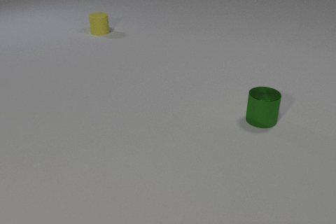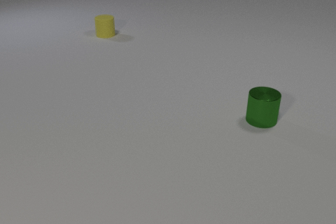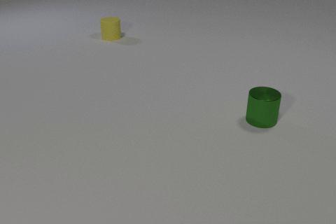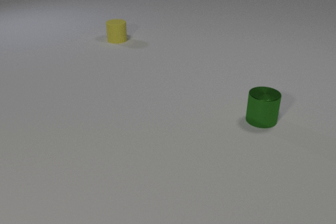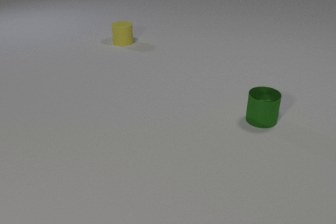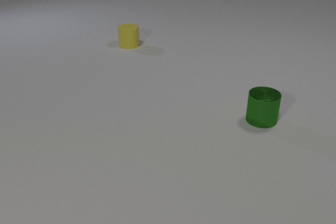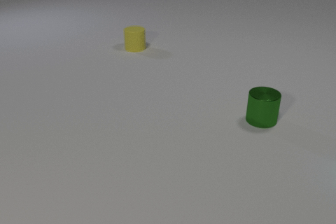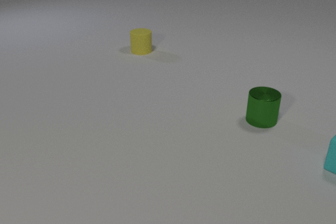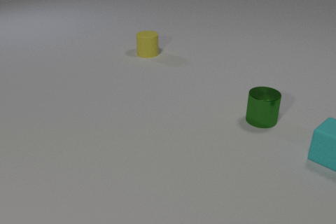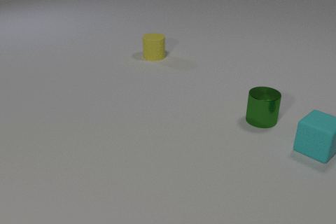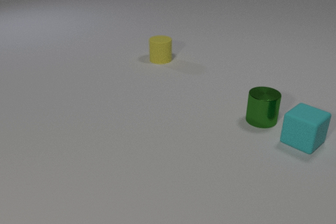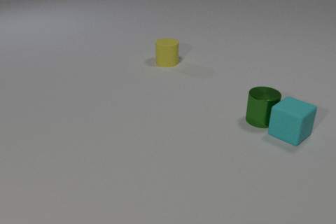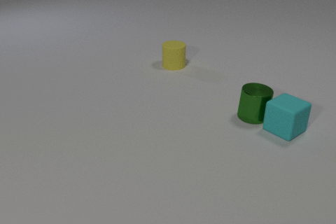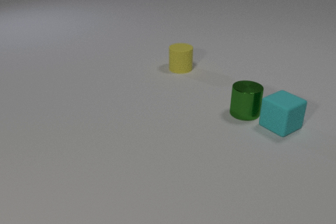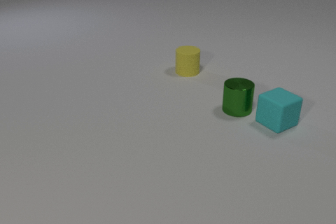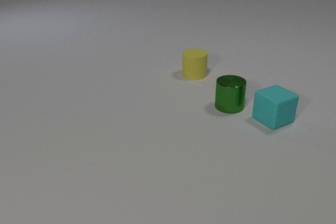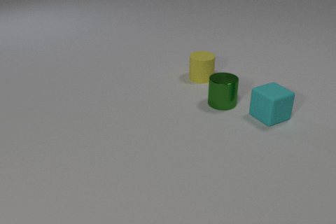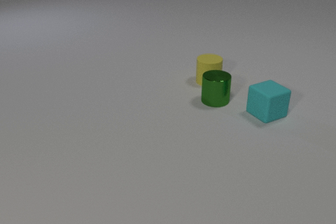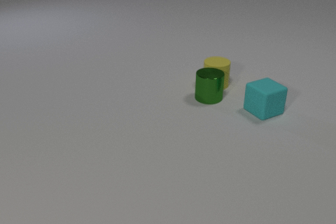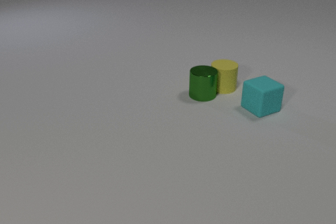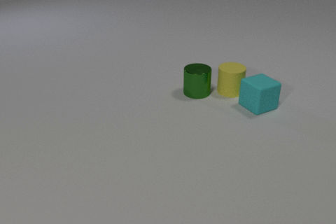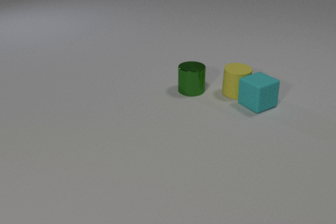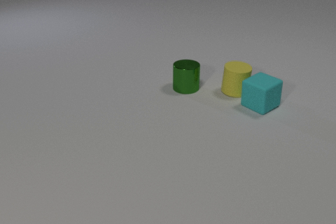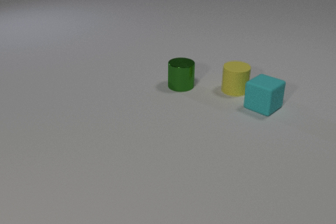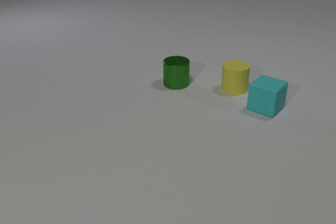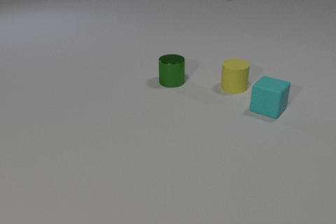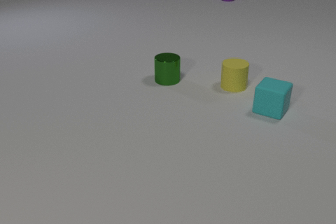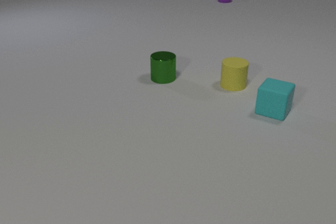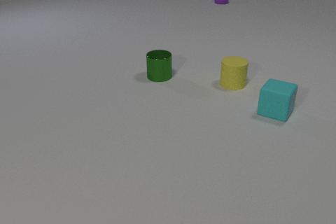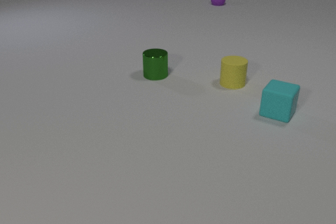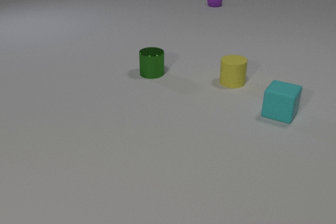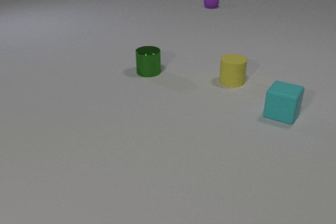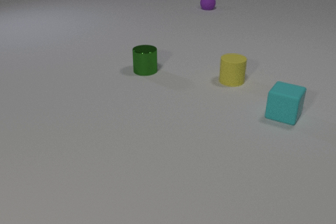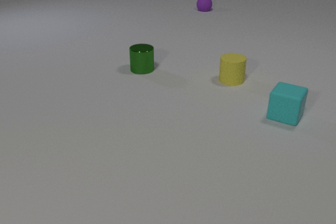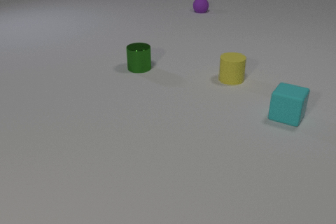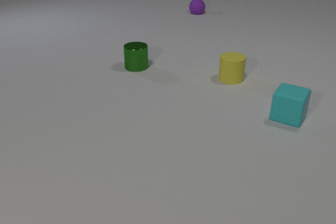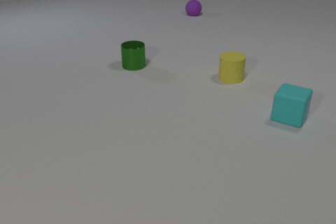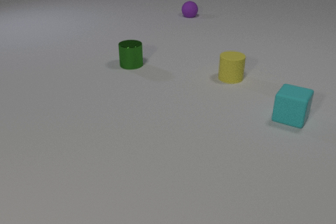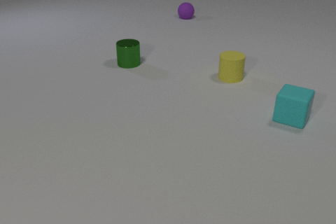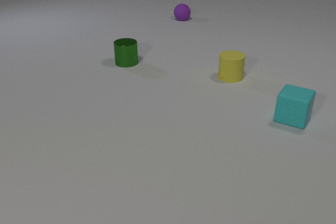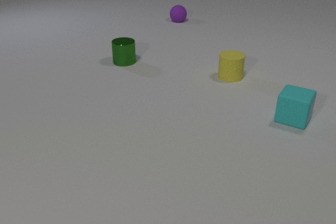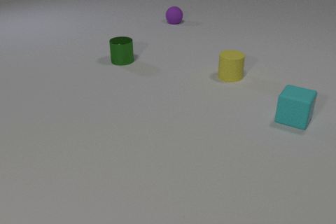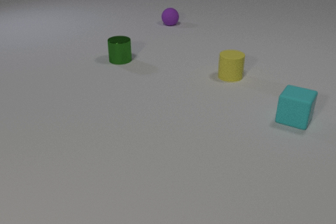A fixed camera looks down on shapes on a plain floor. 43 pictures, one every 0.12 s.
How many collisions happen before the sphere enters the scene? 3.
What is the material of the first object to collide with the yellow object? metal.
Are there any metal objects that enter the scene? no.
0.00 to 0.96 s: The cyan rubber cube comes in at the right edge, slides to the left and away from the camera. The yellow rubber cylinder slides toward the camera and to the right.
0.96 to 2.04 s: The cyan rubber cube slides to the left and away from the camera. The green metal cylinder slides to the left and away from the camera. The yellow rubber cylinder slides toward the camera and to the right. The cyan rubber cube and the green metal cylinder collide.
2.04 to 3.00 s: The cyan rubber cube slides away from the camera, spins so that its near face slides to the right, counterclockwise seen from above. The green metal cylinder slides to the left and away from the camera. The purple rubber sphere comes in at the top edge, rolls toward the camera and to the left. The yellow rubber cylinder slides to the right and toward the camera. The green metal cylinder and the yellow rubber cylinder collide. The cyan rubber cube and the yellow rubber cylinder collide.
3.00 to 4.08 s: The cyan rubber cube slides to the right and toward the camera. The green metal cylinder slides away from the camera and to the left. The purple rubber sphere rolls toward the camera and to the left. The yellow rubber cylinder slides away from the camera.
4.08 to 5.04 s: The cyan rubber cube slides to the right. The green metal cylinder slides away from the camera and to the left. The purple rubber sphere rolls toward the camera and to the left. The yellow rubber cylinder slides away from the camera.
